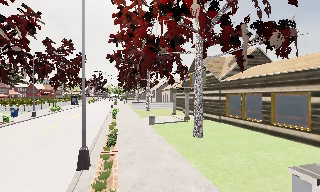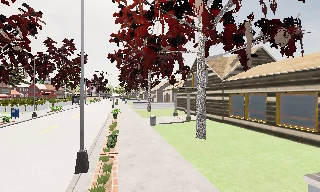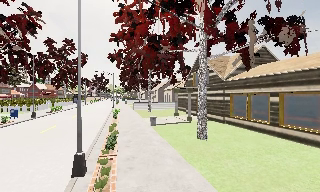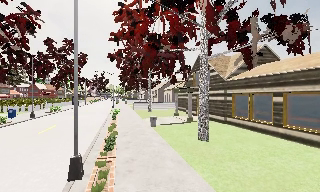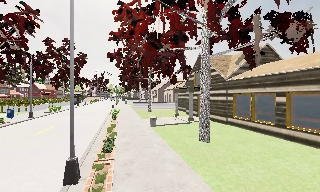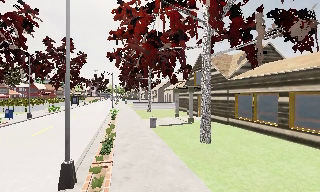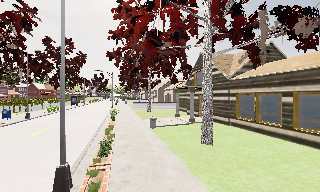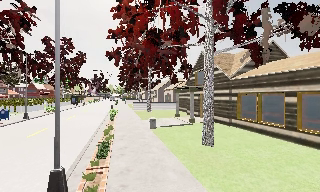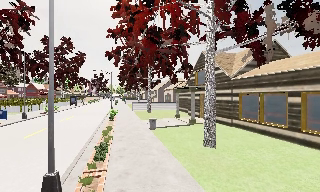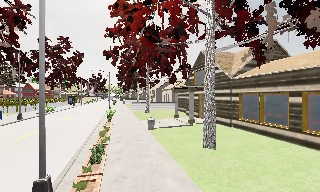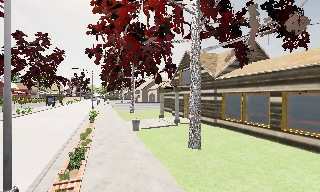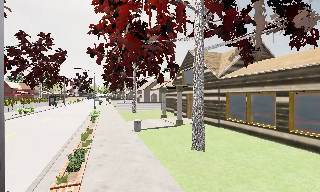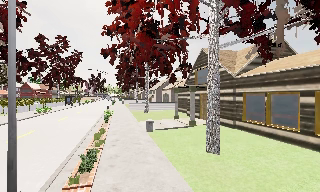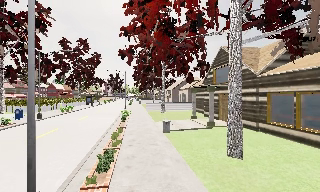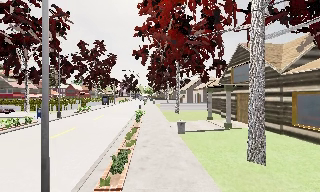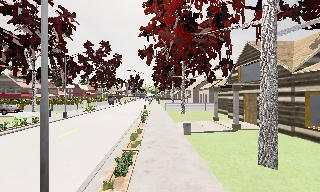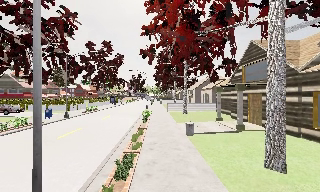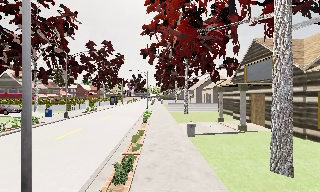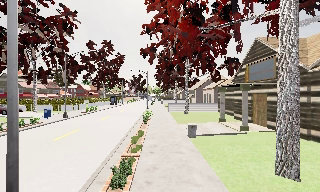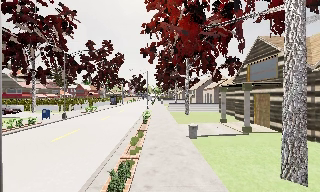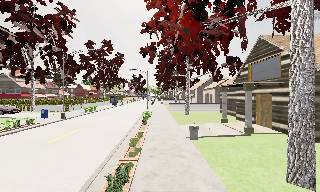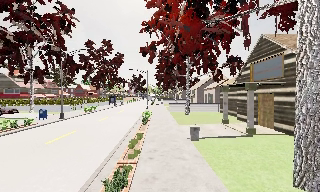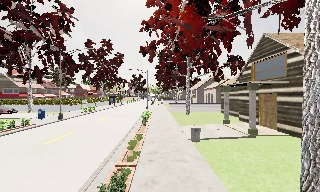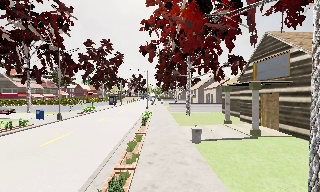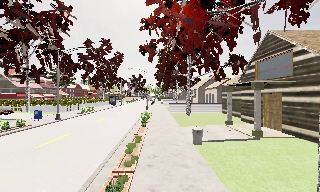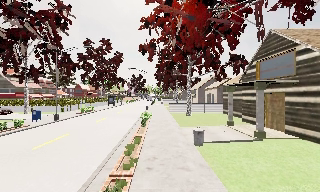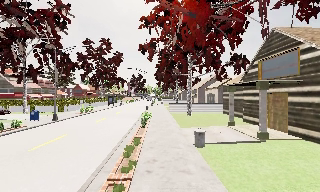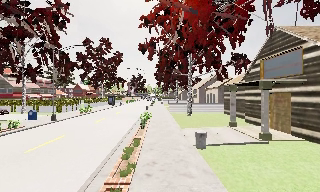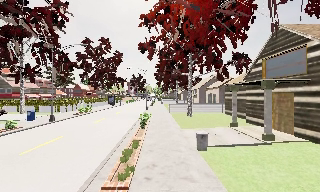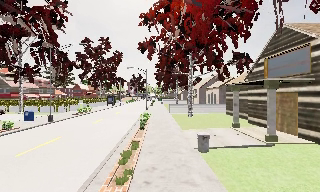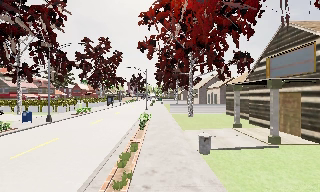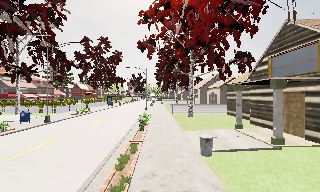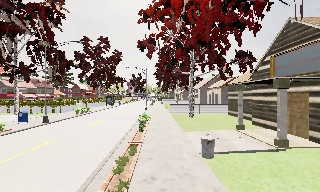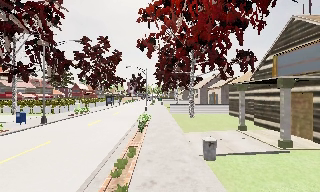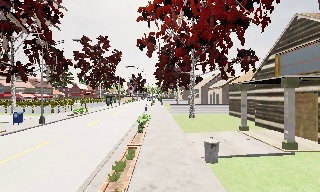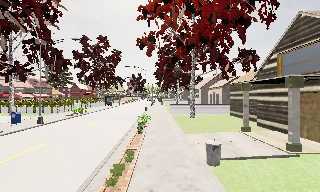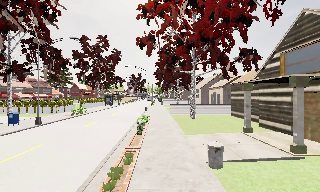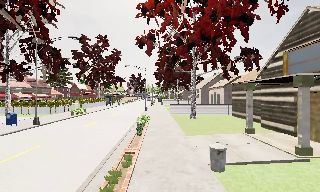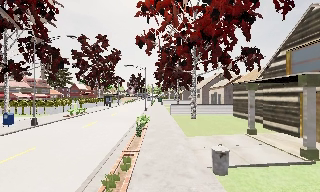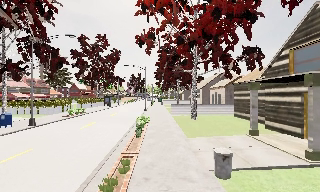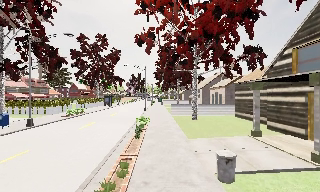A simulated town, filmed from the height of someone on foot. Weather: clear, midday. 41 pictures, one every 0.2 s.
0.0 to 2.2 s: The camera travels forward, about 2.5 m, so what stands in front looms larger.
2.2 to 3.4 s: The camera pans to its left, which is counterclockwise from overhead, by about 20 degrees. It travels forward, about 1.5 m, so what stands in front looms larger.
3.4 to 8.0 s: The camera travels forward, about 5 m, so what stands in front looms larger.
The film runs forward here.
